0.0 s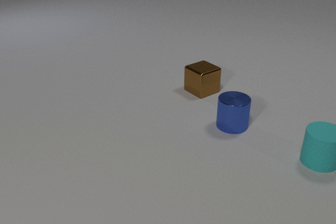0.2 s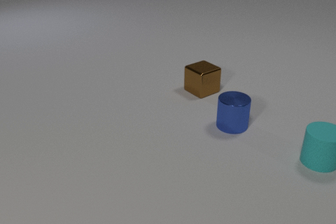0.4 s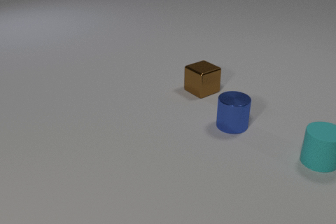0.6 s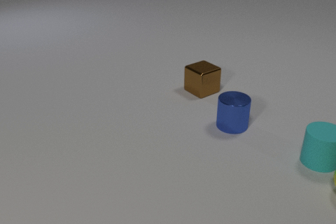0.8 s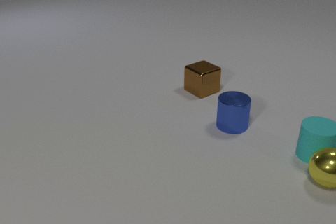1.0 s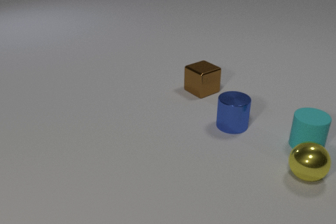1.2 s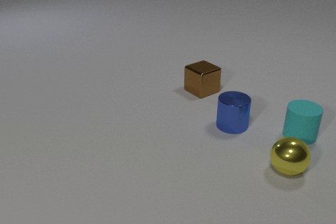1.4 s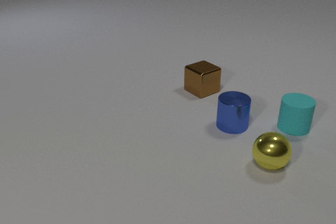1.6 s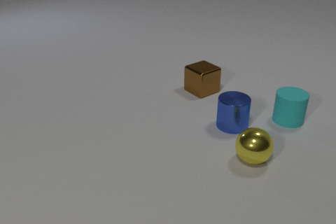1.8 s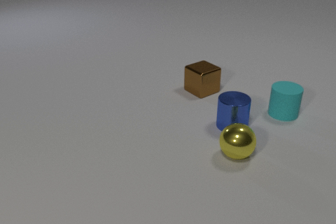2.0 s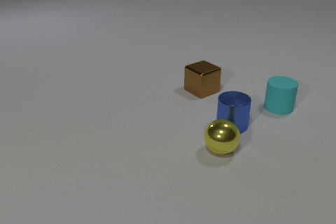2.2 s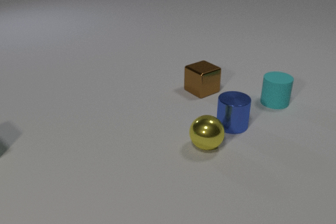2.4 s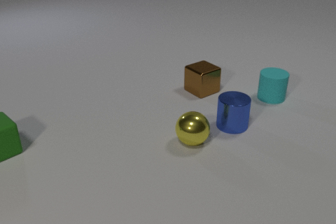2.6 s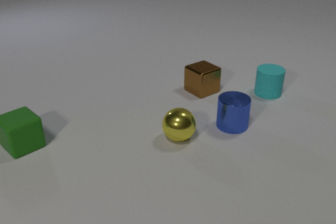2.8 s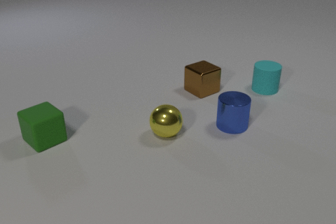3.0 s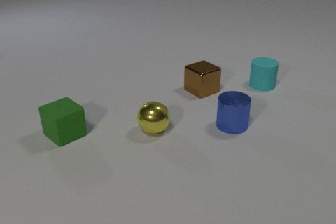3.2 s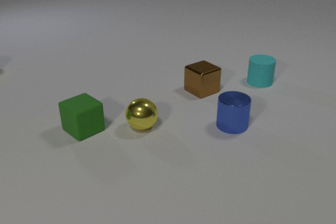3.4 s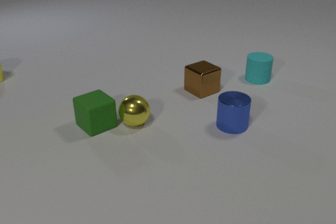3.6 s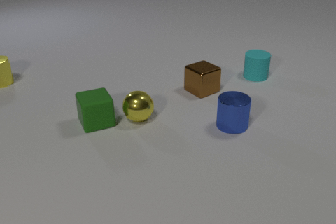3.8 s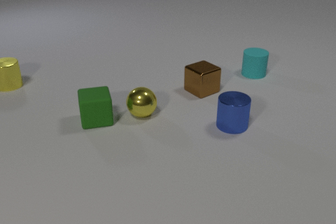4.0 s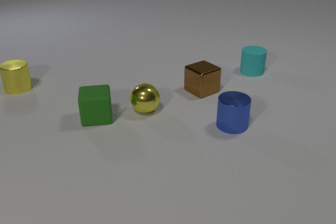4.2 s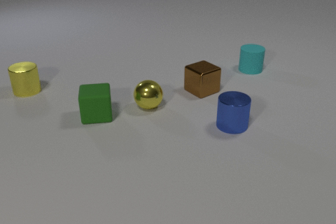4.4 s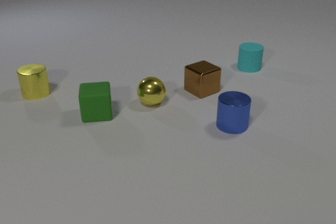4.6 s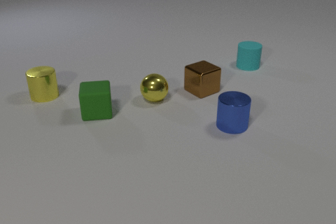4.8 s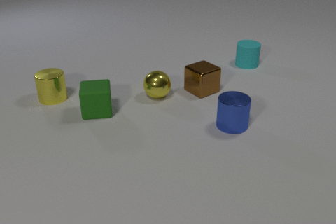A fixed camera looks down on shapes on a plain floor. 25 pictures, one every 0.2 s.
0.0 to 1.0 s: The yellow metal sphere comes in at the right edge, rolls to the left. The cyan rubber cylinder slides away from the camera and to the left. The yellow metal sphere and the cyan rubber cylinder collide.
1.0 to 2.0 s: The yellow metal sphere rolls to the left. The cyan rubber cylinder slides away from the camera and to the left.
2.0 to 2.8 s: The yellow metal sphere rolls to the left and away from the camera. The cyan rubber cylinder slides away from the camera. The green rubber cube comes in at the left edge, slides to the right.
2.8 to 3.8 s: The yellow metal sphere rolls away from the camera and to the left. The cyan rubber cylinder slides away from the camera. The green rubber cube slides to the right and away from the camera, spins clockwise seen from above by about 30 degrees, its near face sliding to the left. The yellow metal cylinder comes in at the left edge, slides toward the camera and to the right. The yellow metal sphere and the green rubber cube collide.
3.8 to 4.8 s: The yellow metal sphere rolls away from the camera and to the right. The cyan rubber cylinder slides away from the camera. The green rubber cube slides away from the camera. The yellow metal cylinder slides toward the camera and to the right.
How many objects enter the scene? 3.
What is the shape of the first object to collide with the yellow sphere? cylinder.
How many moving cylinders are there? 2.
